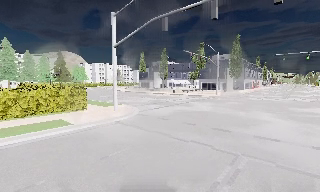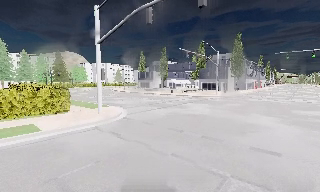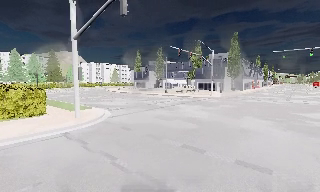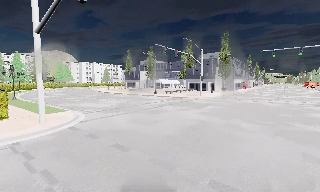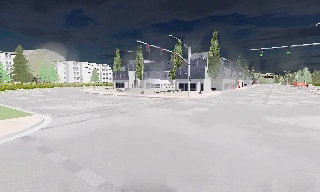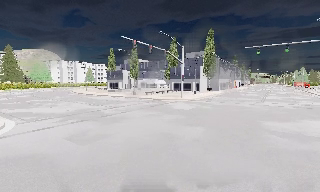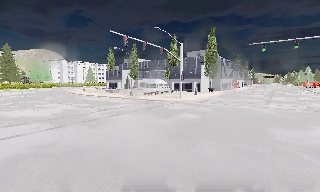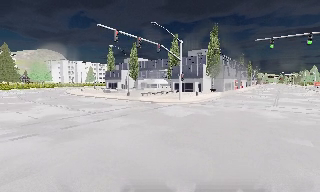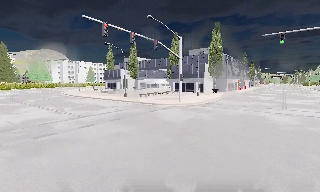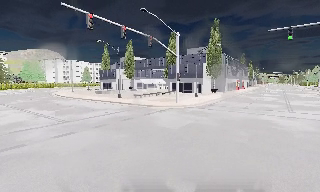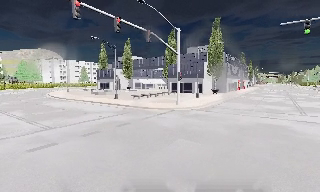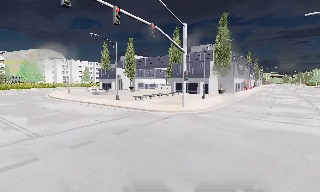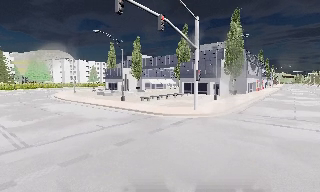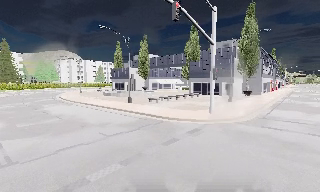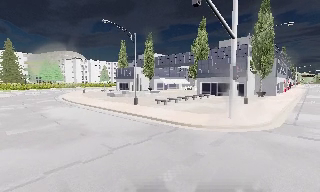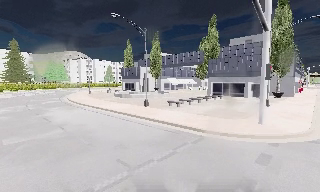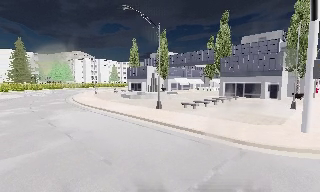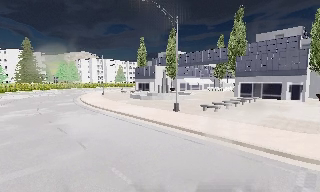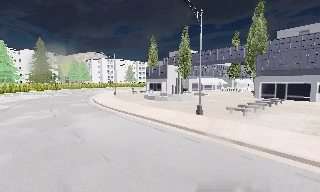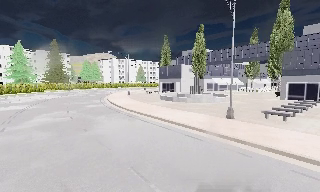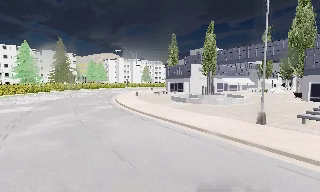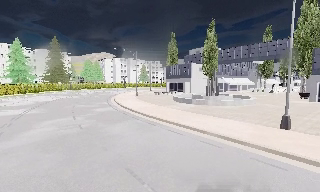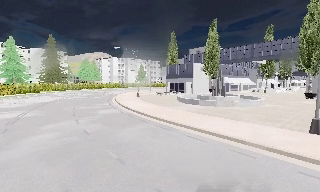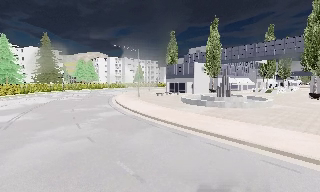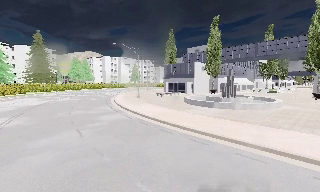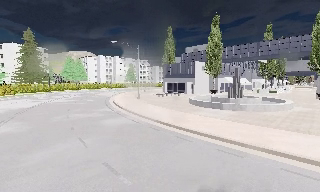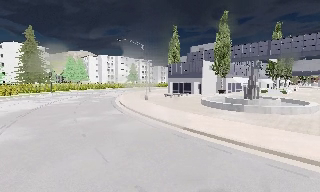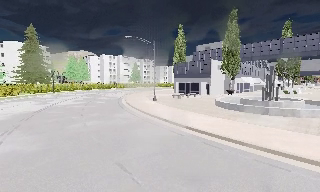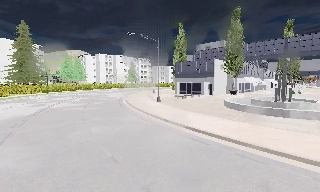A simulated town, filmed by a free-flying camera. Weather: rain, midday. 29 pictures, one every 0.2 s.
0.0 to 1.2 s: The camera travels forward and to its right, about 10 m, so what stands in front looms larger.
1.2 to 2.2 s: The camera travels forward, about 7 m, so what stands in front looms larger.
2.2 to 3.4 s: The camera pans to its left, which is counterclockwise from overhead, by about 10 degrees. It travels forward and to its left, about 9 m, so what stands in front looms larger.
3.4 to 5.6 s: The camera travels forward and to its left, about 16 m, so what stands in front looms larger.
The film runs forward here.
